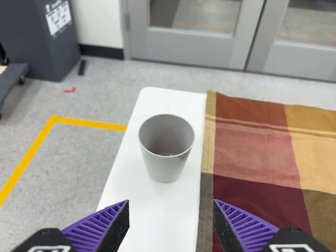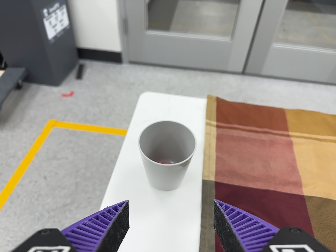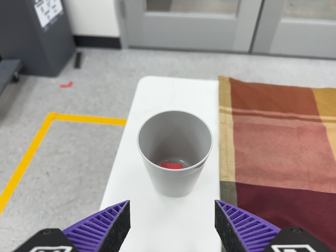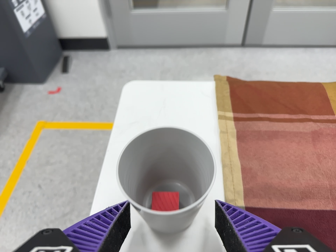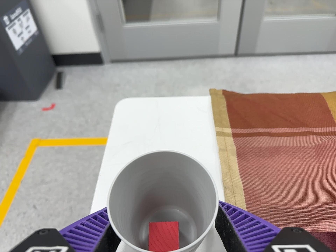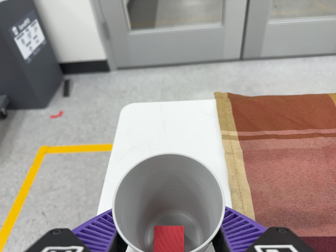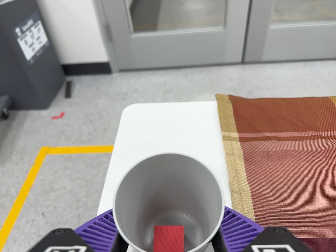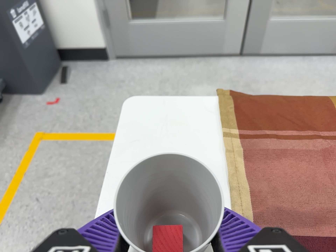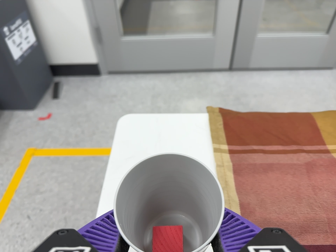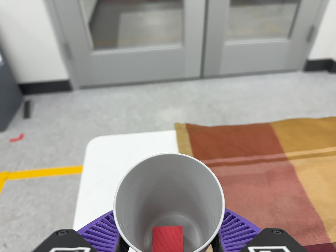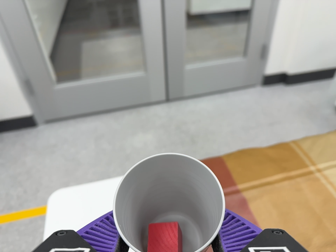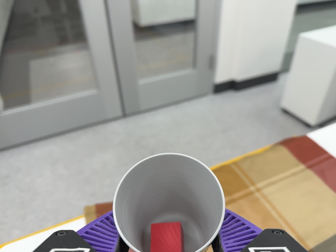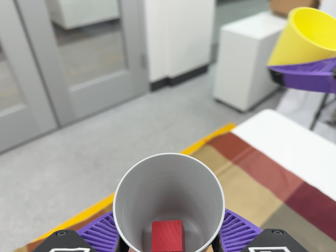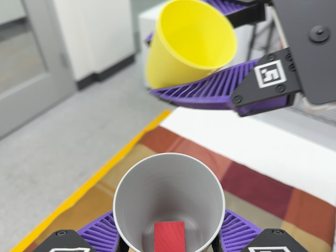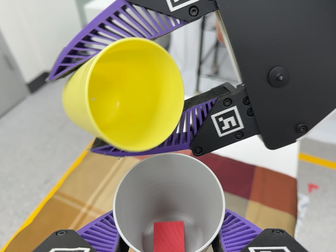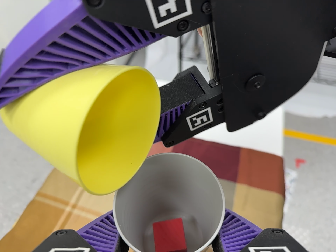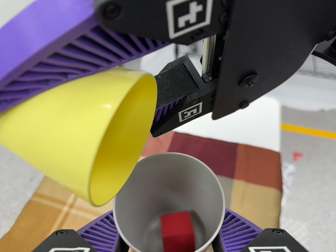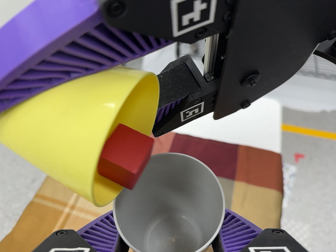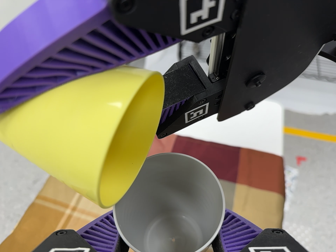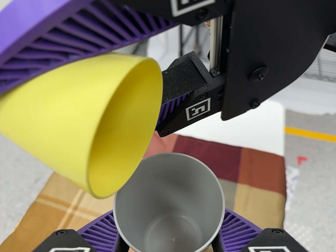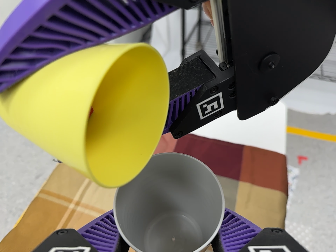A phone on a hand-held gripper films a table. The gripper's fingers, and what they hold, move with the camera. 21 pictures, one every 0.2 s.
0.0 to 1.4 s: The camera travels forward, about 16 cm, so what stands in front looms larger.
1.4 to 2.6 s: The camera swings to its right by about 45 degrees, and the scene slides to the left. It travels toward the top of its view and to its right, about 22 cm, so close, fixed things drift downward. It rolls about its line of sight by about 35 degrees, and the scene rotates counterclockwise.
2.6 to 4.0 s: The camera rolls about its line of sight by about 15 degrees, and the scene rotates counterclockwise.
The film runs backward here.
